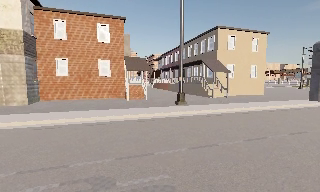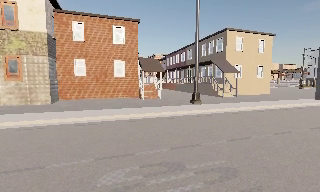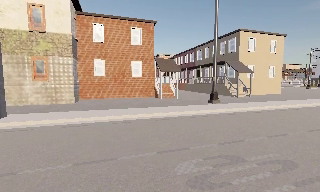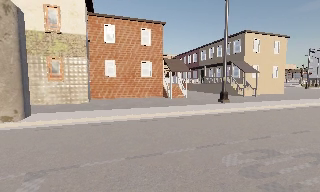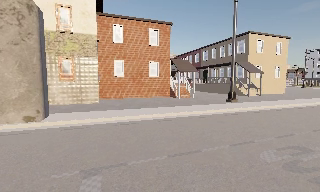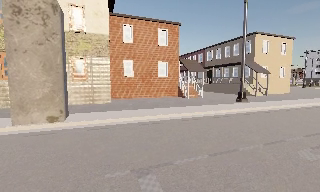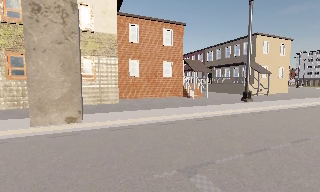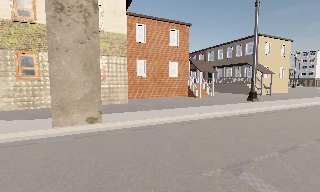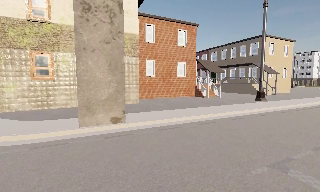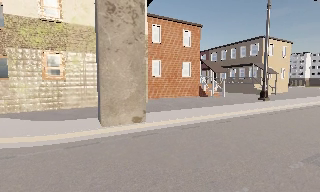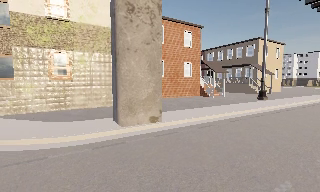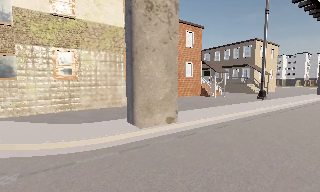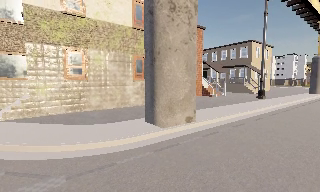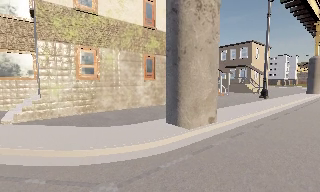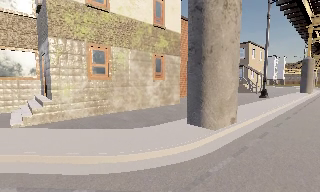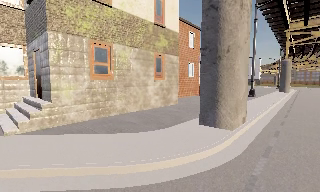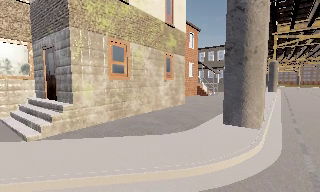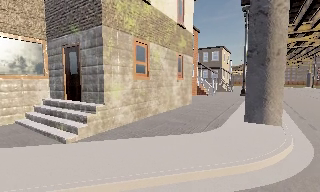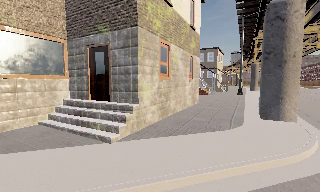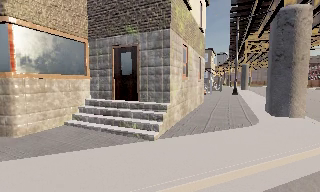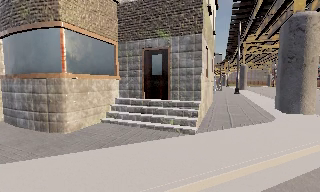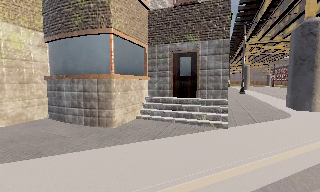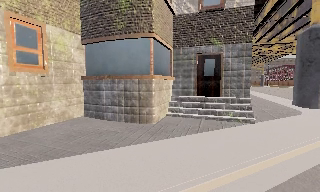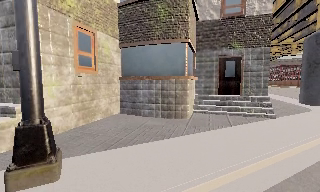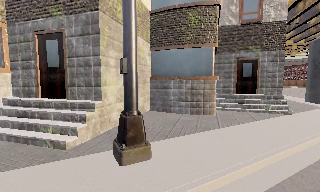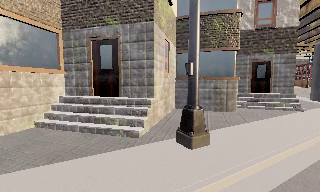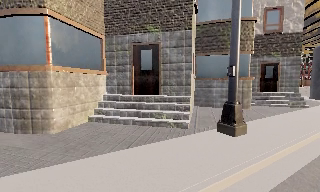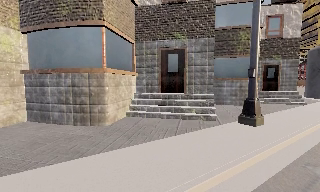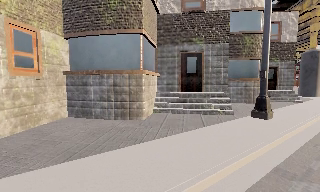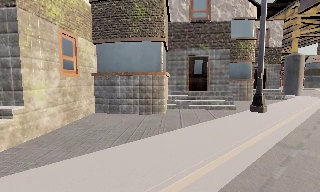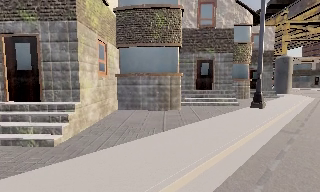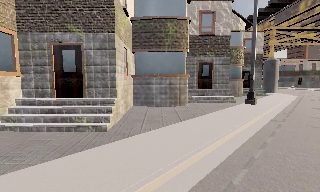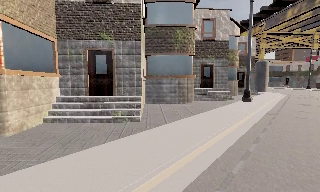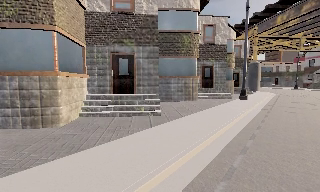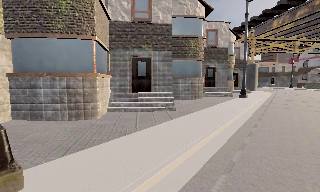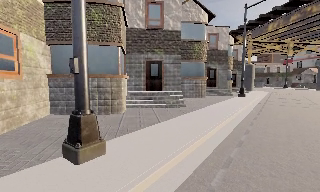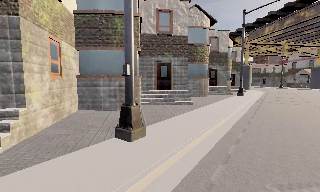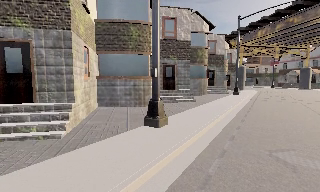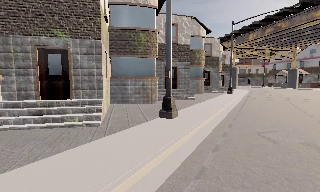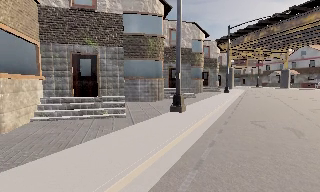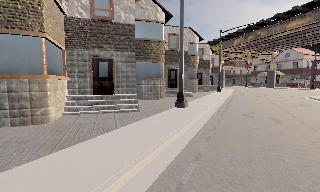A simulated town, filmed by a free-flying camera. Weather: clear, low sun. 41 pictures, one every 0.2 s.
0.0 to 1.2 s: The camera travels to its left, about 8 m, so close, fixed things drift to the right.
1.2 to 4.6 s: The camera pans to its right, which is clockwise from overhead, by about 50 degrees. It travels to its left, about 25 m, so close, fixed things drift to the right.
4.6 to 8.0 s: The camera pans to its right, which is clockwise from overhead, by about 35 degrees. It travels to its left and backward, about 30 m, so close, fixed things drift to the right.
The film runs backward here.
